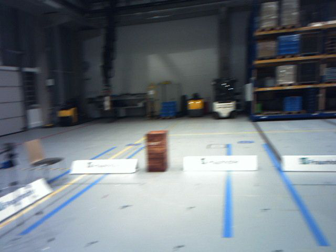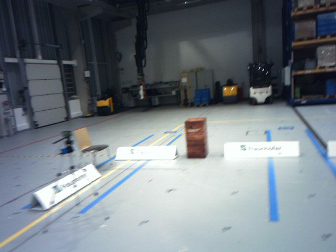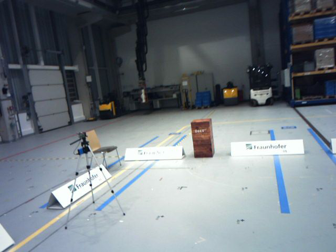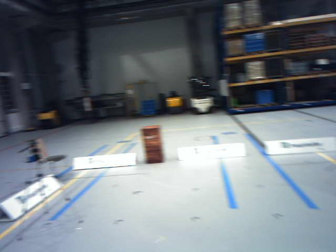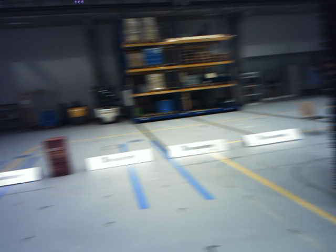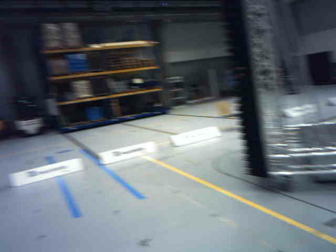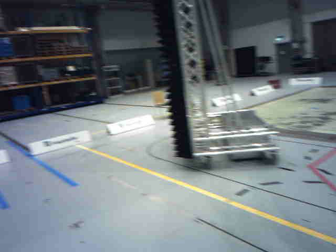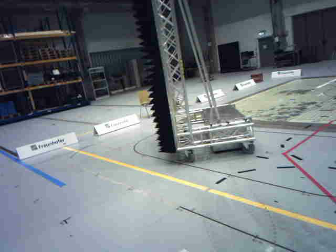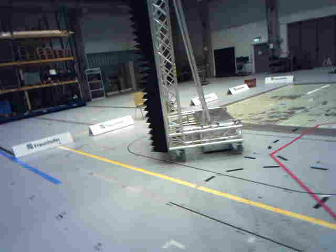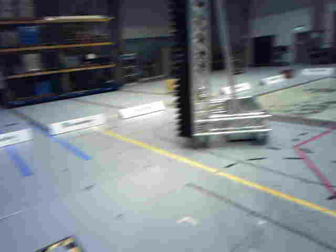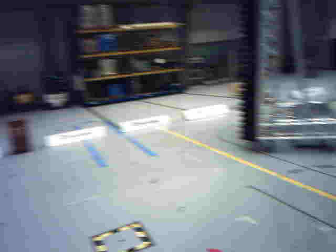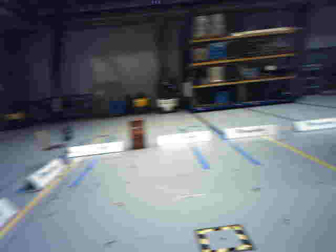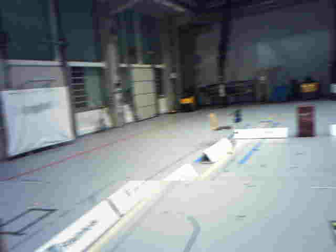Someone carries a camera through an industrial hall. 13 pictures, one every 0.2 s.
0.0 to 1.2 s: The camera pans to its right, which is clockwise from overhead, by about 50 degrees. It travels backward, about 1.2 m.
1.2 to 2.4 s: The scene slides to the right, as the camera pans about 50 degrees to its left. It travels backward, about 1.2 m.
The film runs backward here.
